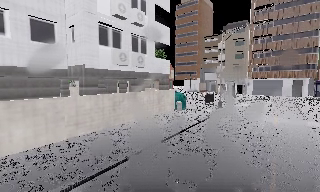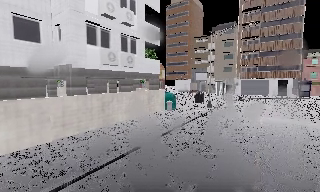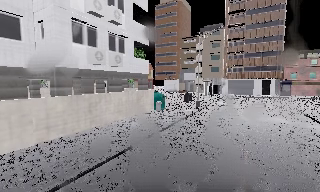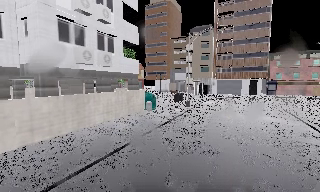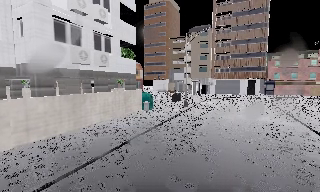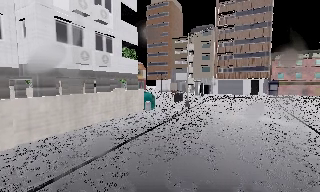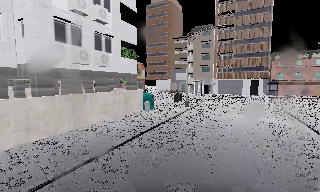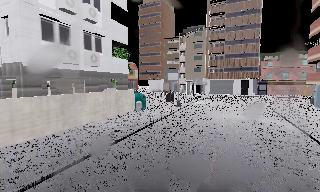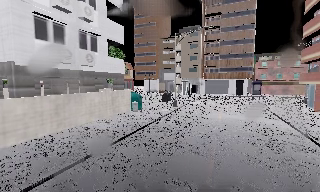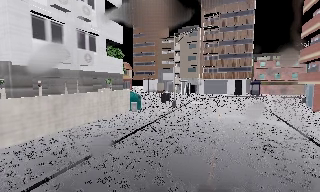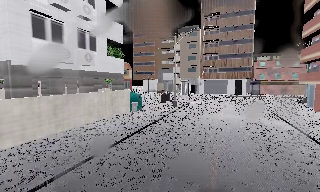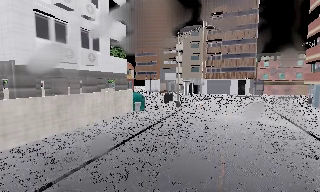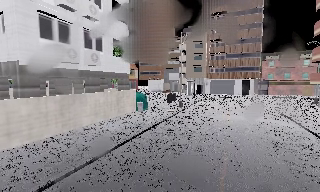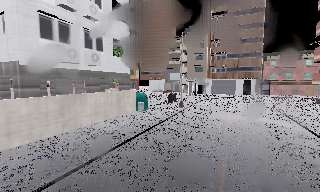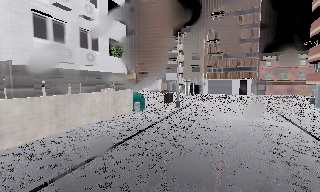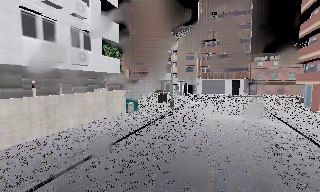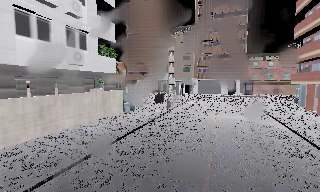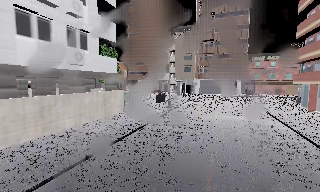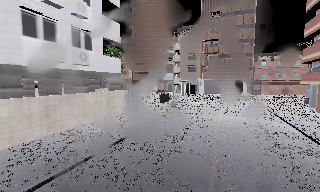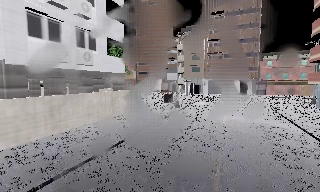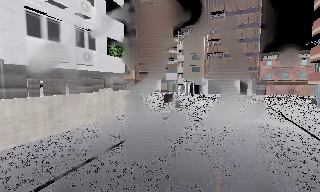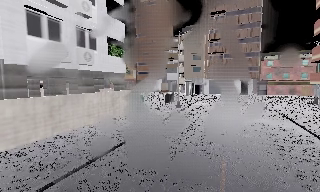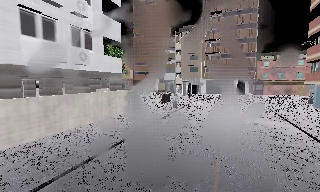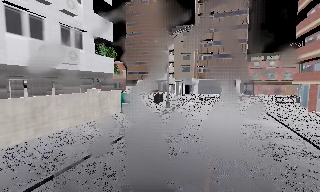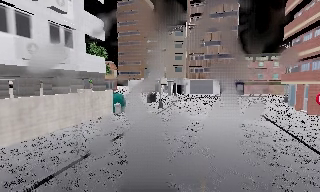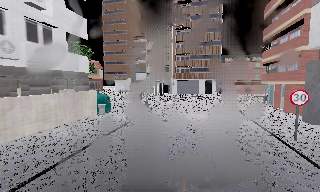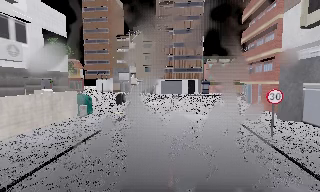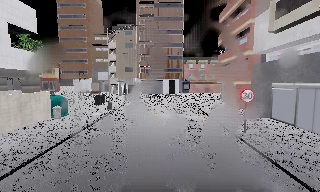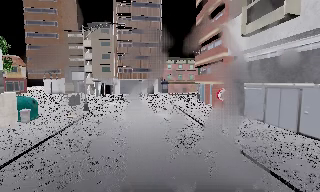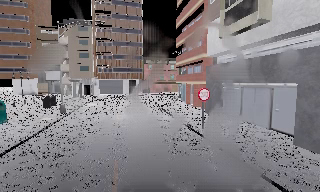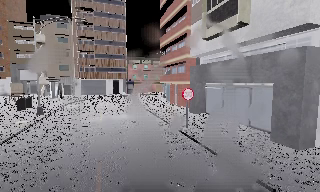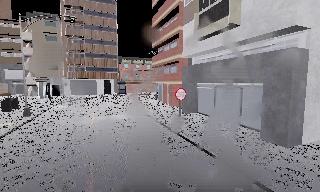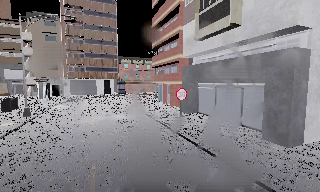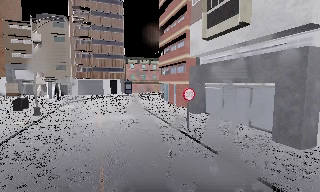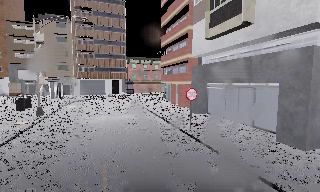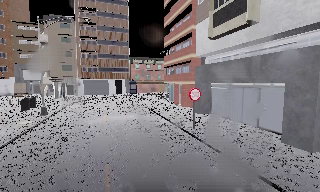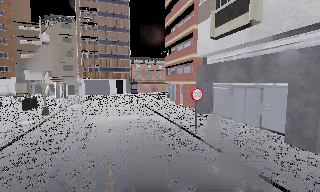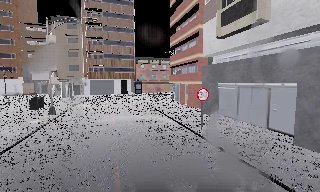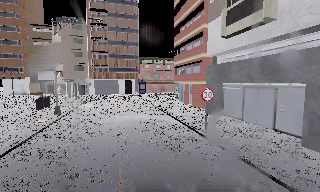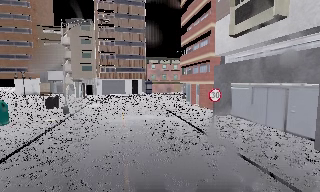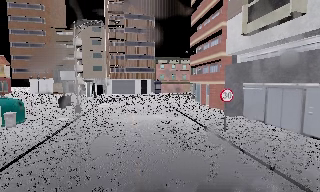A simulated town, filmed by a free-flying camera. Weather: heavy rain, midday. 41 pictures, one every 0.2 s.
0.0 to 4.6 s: The scene slides to the left, as the camera pans about 15 degrees to its right. It travels forward and to its right, about 1 m, so what stands in front looms larger.
4.6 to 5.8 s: The camera pans to its right, which is clockwise from overhead, by about 35 degrees.
5.8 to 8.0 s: The camera travels to its left, about 0.5 m, so close, fixed things drift to the right.
The film runs forward here.
